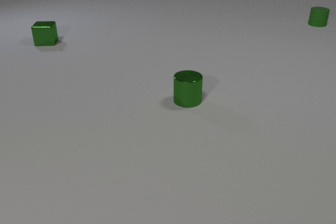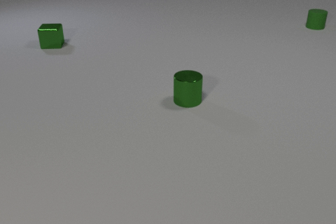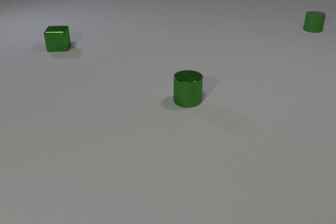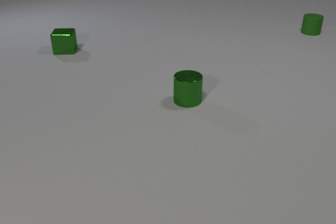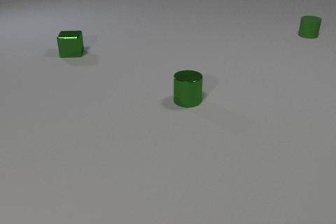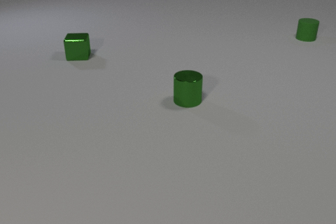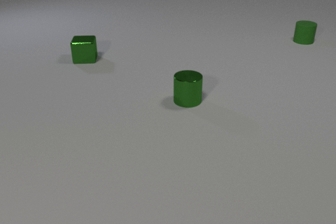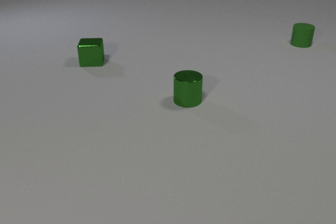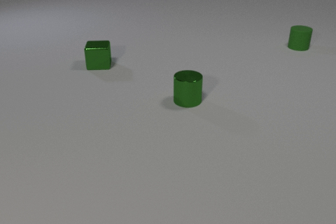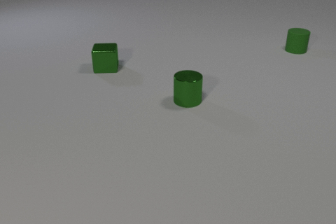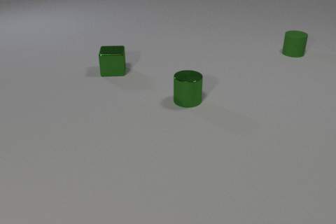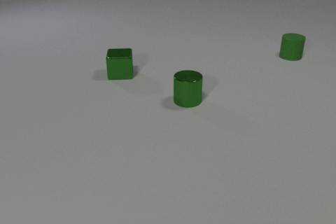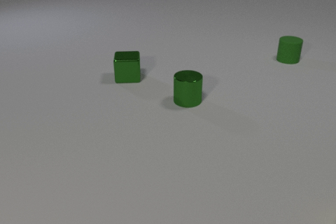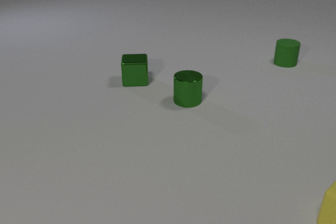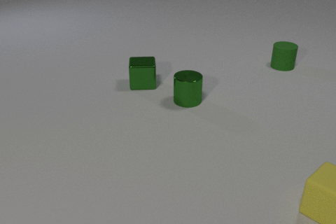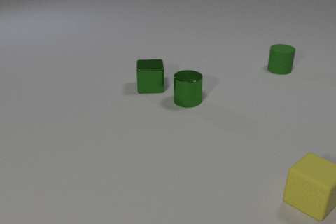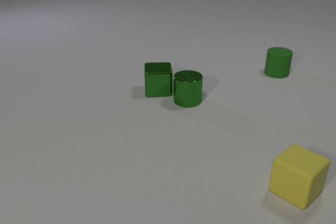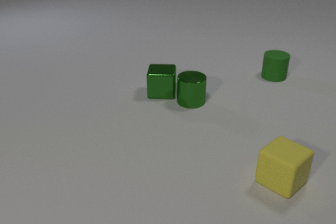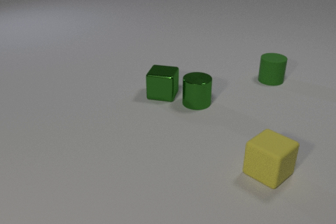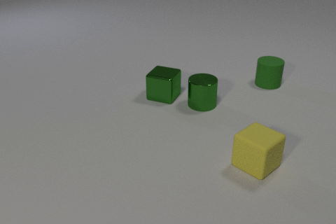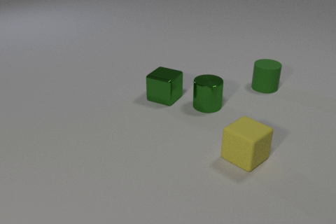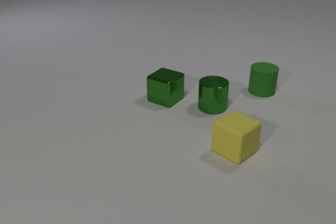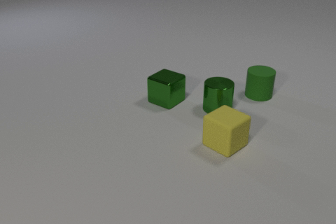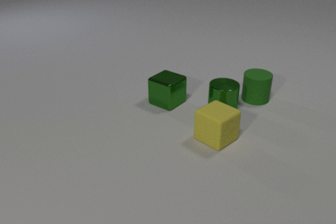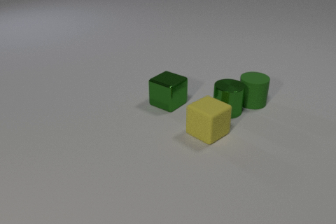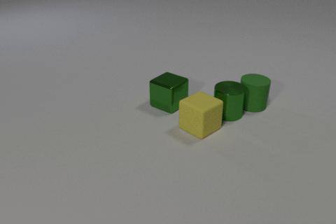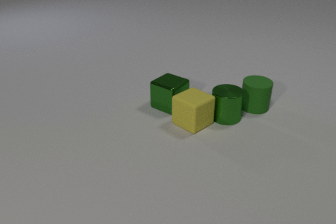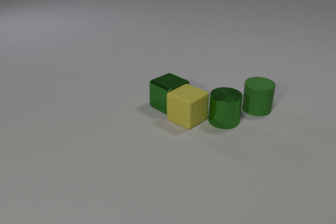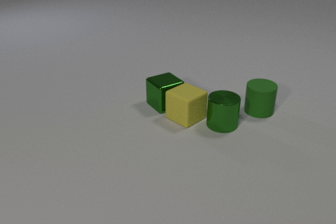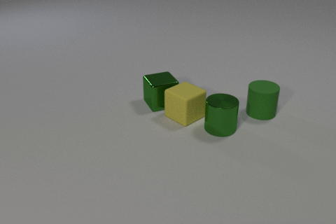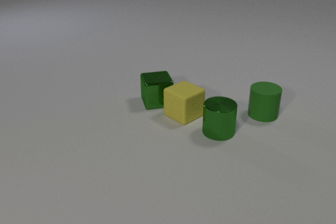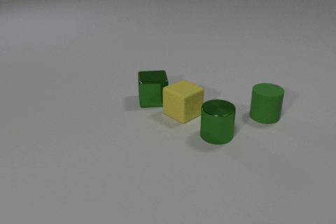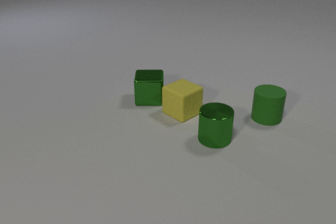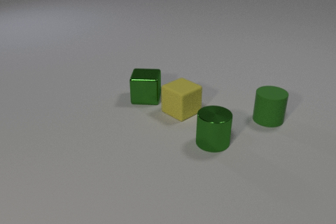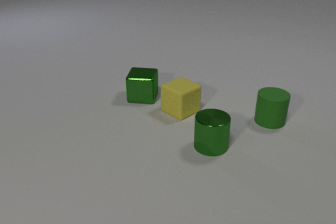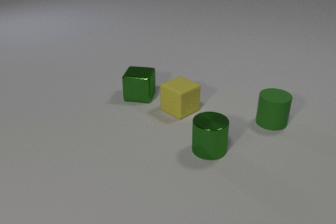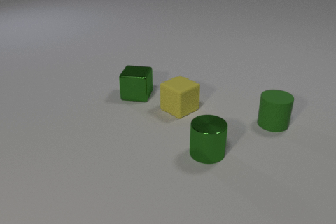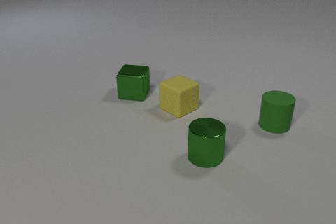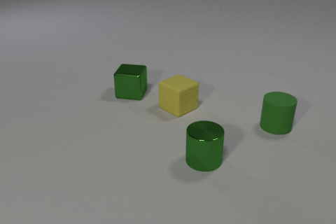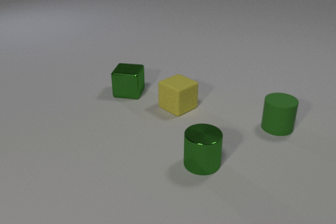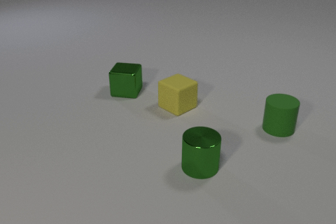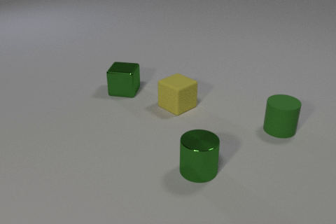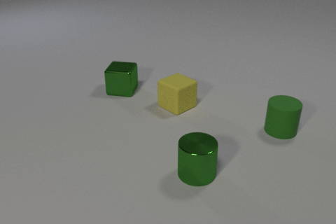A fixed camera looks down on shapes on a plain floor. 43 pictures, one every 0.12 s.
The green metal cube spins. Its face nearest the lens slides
to the left.
The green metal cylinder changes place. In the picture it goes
toward the camera.
0.00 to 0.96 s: The green metal cube slides toward the camera and to the right. The green rubber cylinder slides toward the camera.
0.96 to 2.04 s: The green metal cube slides toward the camera and to the right. The green rubber cylinder slides toward the camera. The yellow rubber cube comes in at the right edge, slides to the left and away from the camera. The green metal cube and the green metal cylinder collide.
2.04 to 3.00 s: The green metal cube slides toward the camera, spins clockwise seen from above by about 30 degrees, its near face sliding to the left. The green metal cylinder slides to the right and toward the camera. The green rubber cylinder slides toward the camera. The yellow rubber cube slides to the left and away from the camera. The green metal cylinder and the green rubber cylinder collide.
3.00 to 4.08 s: The green metal cube slides to the left and away from the camera, spins clockwise seen from above by about 60 degrees, its near face sliding to the left. The green metal cylinder slides toward the camera. The green rubber cylinder slides toward the camera and to the right. The yellow rubber cube slides away from the camera and to the left. The green metal cylinder and the yellow rubber cube collide. The green metal cube and the yellow rubber cube collide.
4.08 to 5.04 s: The green metal cube slides to the left and away from the camera. The green metal cylinder slides toward the camera. The green rubber cylinder slides toward the camera and to the right. The yellow rubber cube slides away from the camera.
Are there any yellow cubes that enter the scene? yes.
What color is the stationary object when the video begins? green.
What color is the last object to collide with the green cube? yellow.
